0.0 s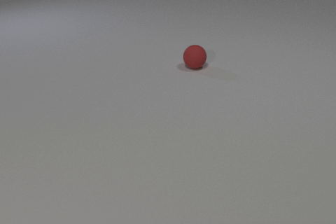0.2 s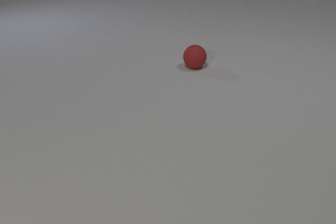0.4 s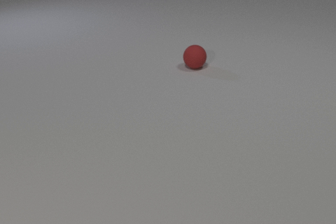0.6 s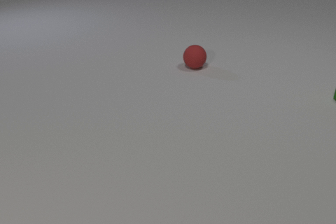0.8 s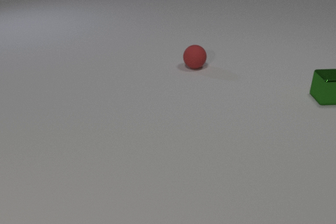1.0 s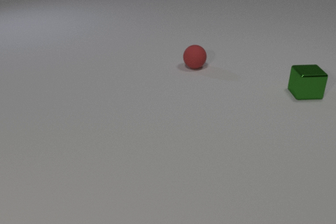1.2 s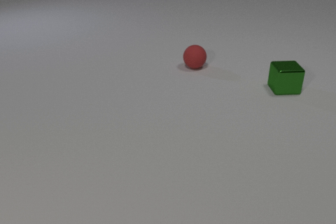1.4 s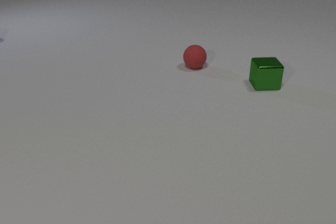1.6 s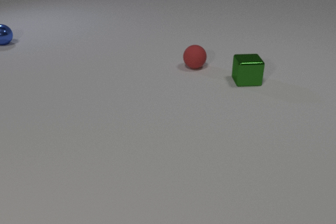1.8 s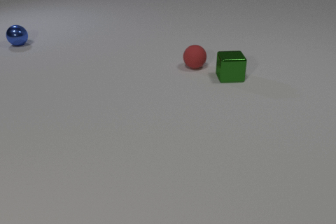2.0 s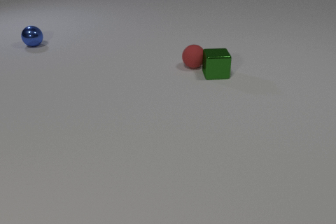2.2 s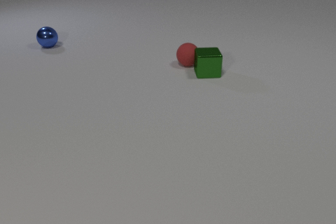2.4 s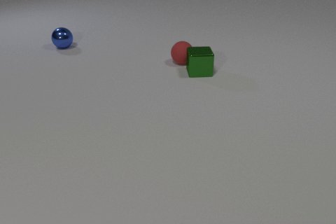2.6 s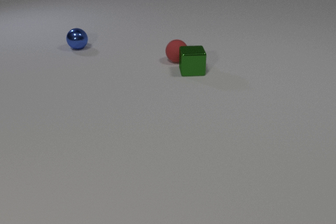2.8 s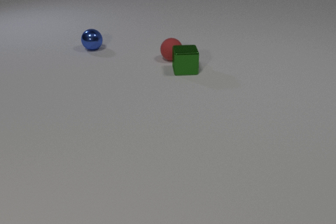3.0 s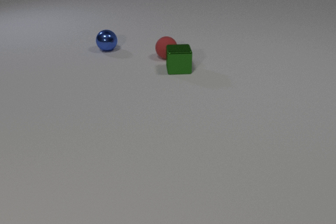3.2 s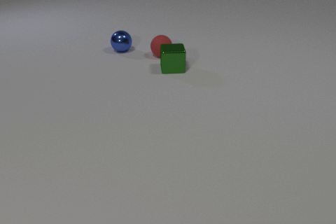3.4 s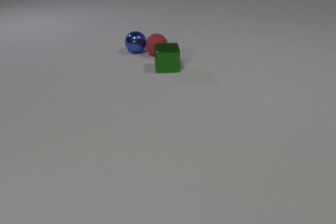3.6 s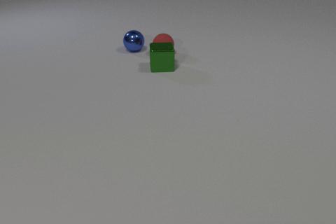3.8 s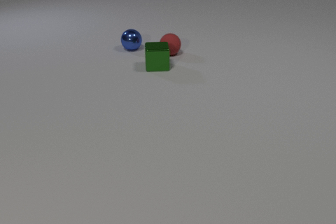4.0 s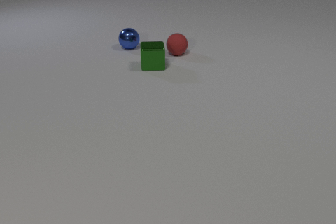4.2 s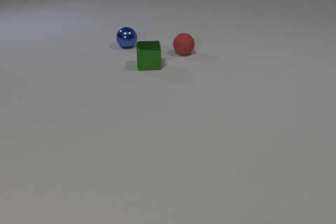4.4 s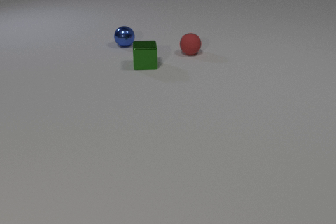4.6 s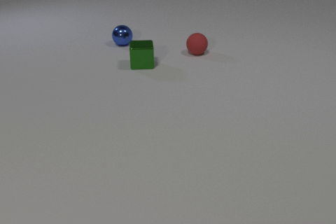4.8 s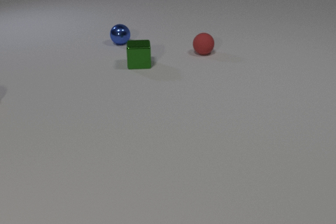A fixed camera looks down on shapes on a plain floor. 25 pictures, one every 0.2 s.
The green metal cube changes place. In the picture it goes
to the left.
The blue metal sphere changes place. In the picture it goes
to the right.
0.0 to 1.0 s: The green metal cube comes in at the right edge, slides to the left.
1.0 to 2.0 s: The green metal cube slides to the left. The blue metal sphere comes in at the left edge, rolls to the right and toward the camera. The green metal cube and the red rubber sphere collide.
2.0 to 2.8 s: The green metal cube slides to the left. The red rubber sphere rolls to the left and away from the camera. The blue metal sphere rolls to the right and toward the camera.
2.8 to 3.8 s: The green metal cube slides to the left. The red rubber sphere rolls away from the camera. The blue metal sphere rolls to the right. The red rubber sphere and the blue metal sphere collide.
3.8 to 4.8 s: The green metal cube slides to the left. The red rubber sphere rolls to the right. The blue metal sphere rolls away from the camera and to the left.
What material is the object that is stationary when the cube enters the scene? rubber.
How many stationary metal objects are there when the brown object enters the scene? 0.
Are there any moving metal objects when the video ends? yes.
